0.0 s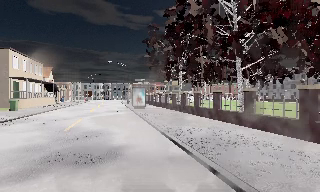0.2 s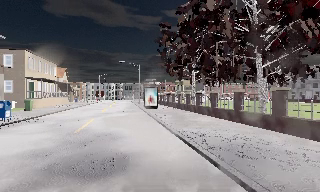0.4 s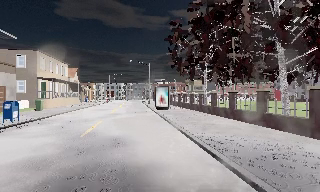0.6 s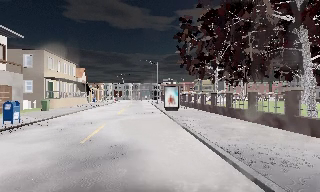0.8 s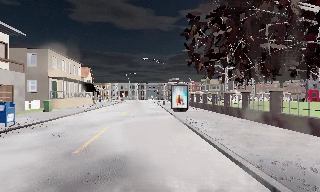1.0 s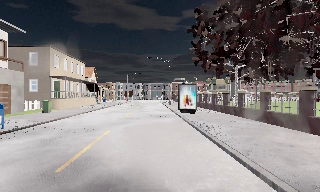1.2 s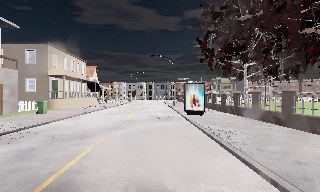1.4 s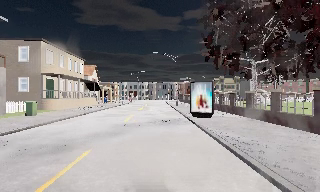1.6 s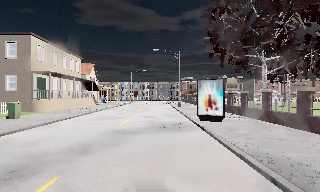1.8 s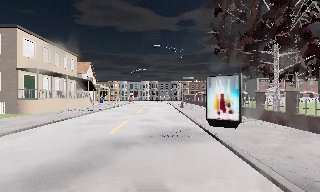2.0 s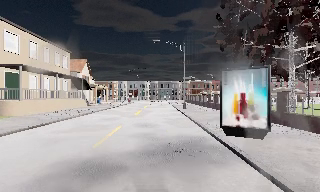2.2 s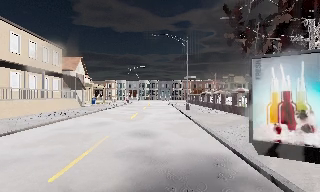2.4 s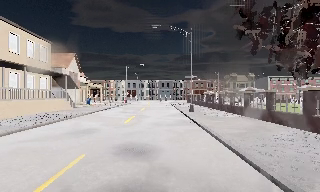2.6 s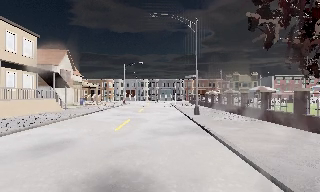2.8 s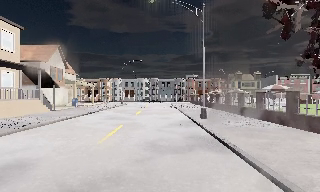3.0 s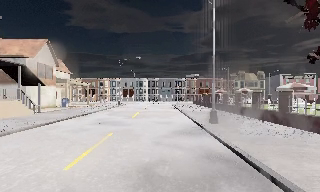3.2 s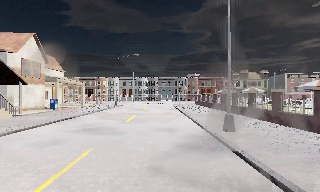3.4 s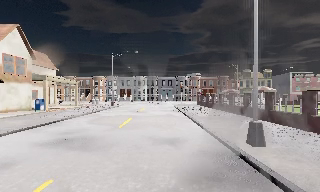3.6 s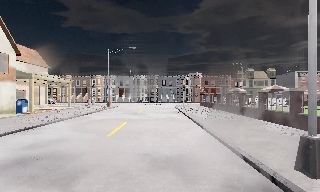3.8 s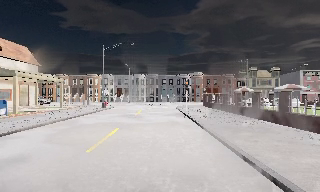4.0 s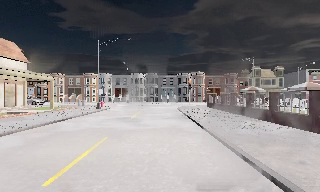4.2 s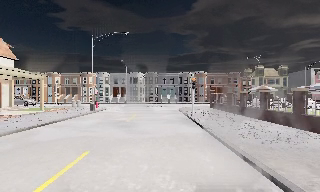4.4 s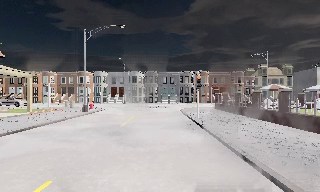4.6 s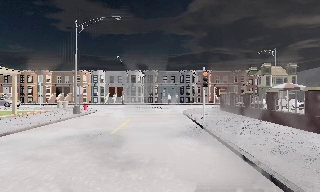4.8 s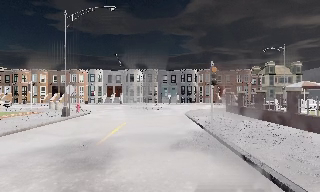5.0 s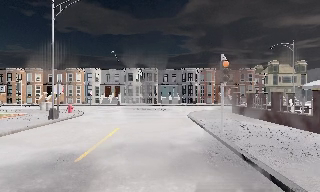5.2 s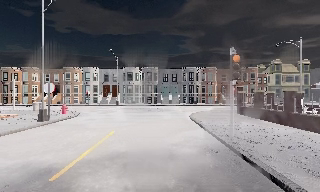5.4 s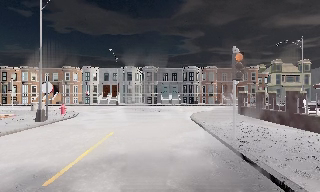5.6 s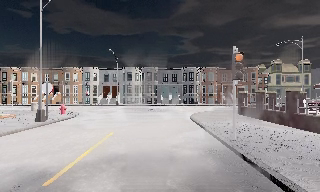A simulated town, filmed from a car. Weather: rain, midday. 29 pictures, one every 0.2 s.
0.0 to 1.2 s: The camera swings to its left by about 15 degrees, and the scene slides to the right. It travels forward, about 6 m, so what stands in front looms larger.
1.2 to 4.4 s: The camera travels forward, about 30 m, so what stands in front looms larger.
4.4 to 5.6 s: The camera travels forward, about 5 m, so what stands in front looms larger. It loses speed.
The film runs forward here.
